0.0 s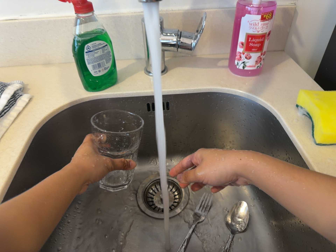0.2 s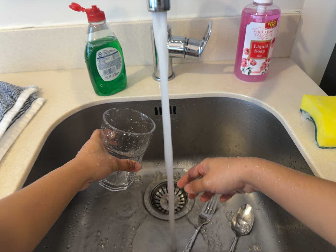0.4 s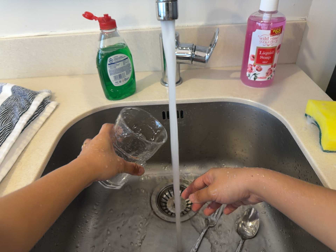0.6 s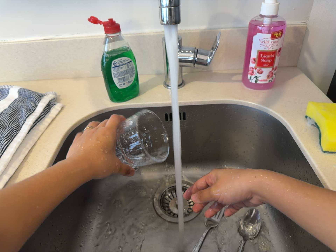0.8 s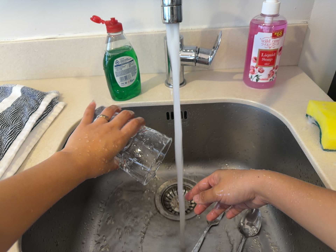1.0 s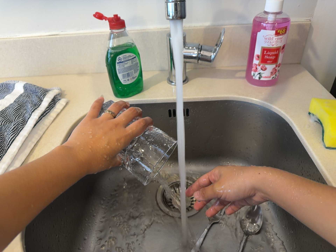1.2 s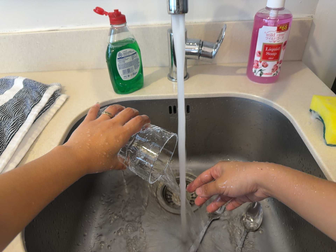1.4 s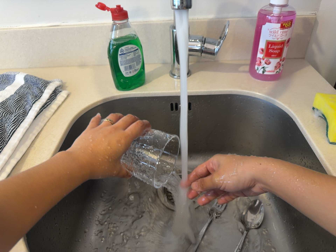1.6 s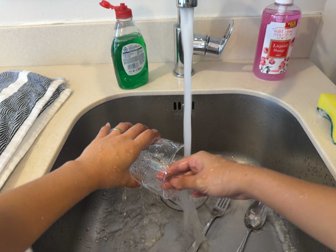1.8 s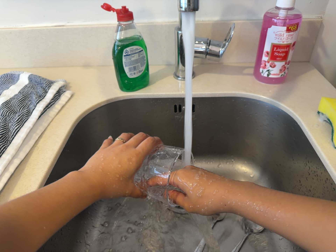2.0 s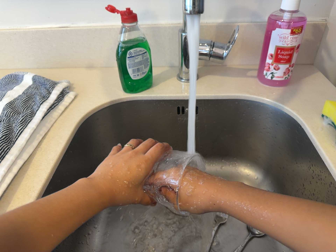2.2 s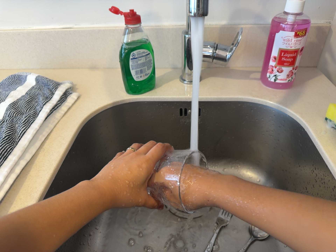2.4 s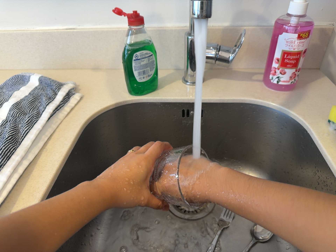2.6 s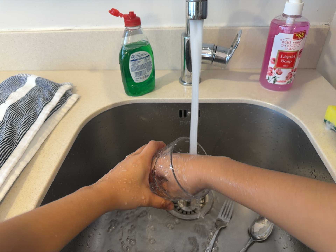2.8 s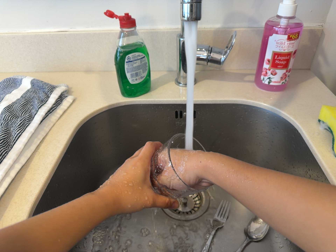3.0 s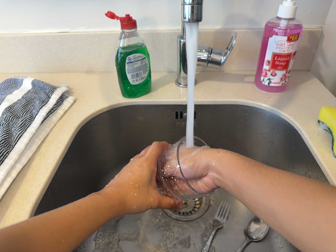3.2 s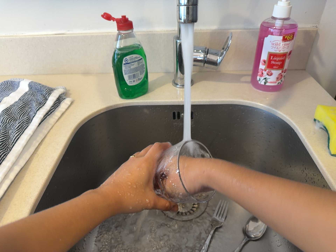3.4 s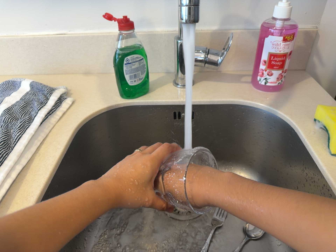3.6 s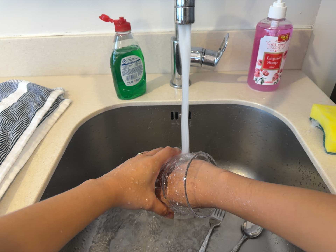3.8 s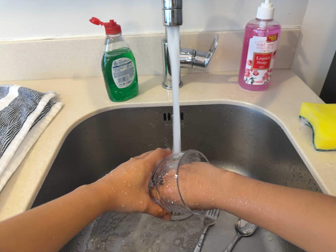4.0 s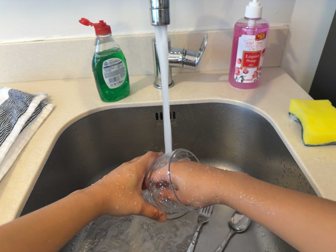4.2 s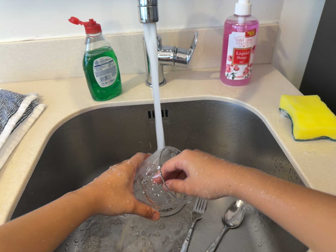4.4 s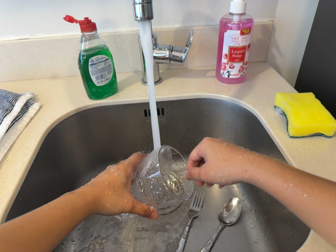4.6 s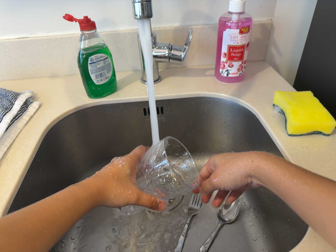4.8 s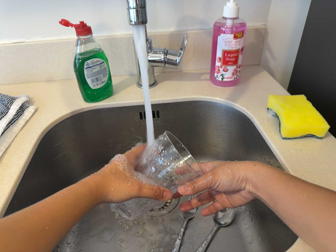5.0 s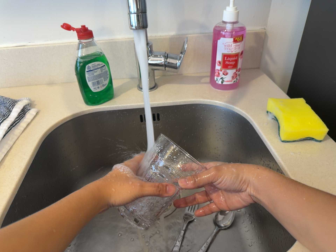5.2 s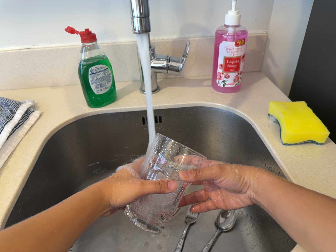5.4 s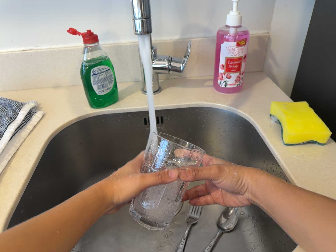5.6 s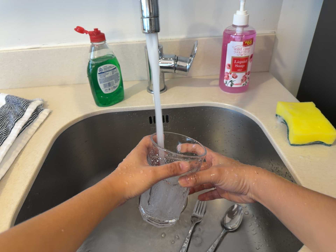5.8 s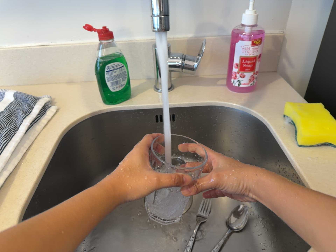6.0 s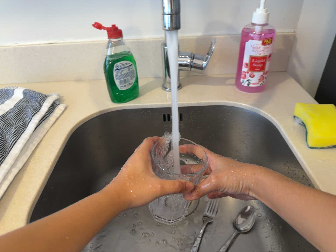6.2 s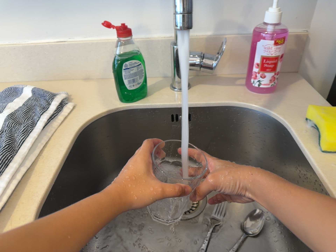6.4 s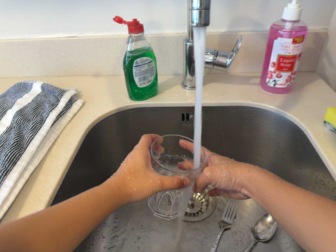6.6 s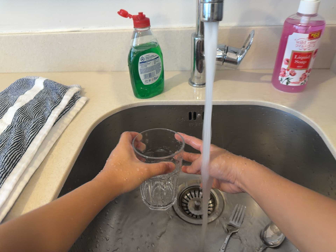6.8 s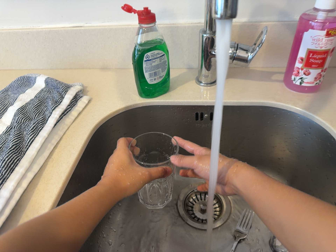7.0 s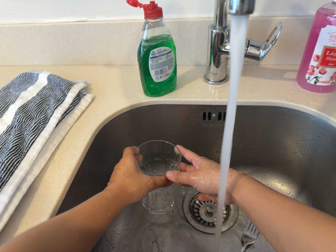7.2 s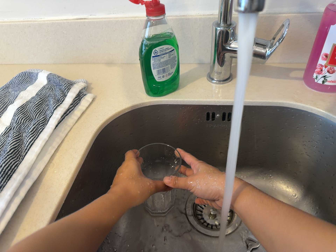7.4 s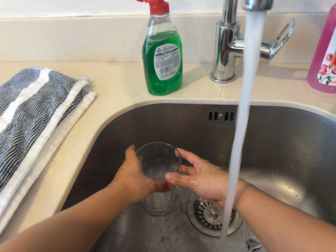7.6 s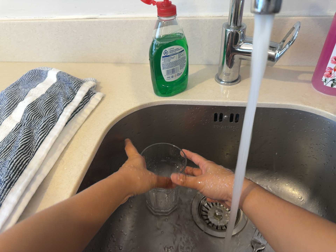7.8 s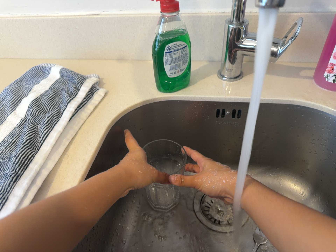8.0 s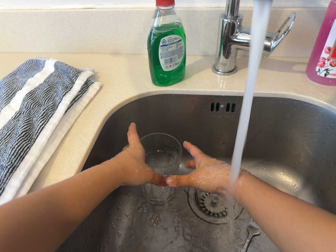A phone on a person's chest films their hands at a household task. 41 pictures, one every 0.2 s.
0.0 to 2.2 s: The camera shifts only a little, or ends up much as it began.
2.2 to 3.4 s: The camera keeps its place and its aim.
3.4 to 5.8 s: The camera shifts only a little, or ends up much as it began.
5.8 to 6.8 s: The camera travels forward, about 8 cm, so what stands in front looms larger.
6.8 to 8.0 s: The camera shifts only a little, or ends up much as it began.
The film runs backward here.
